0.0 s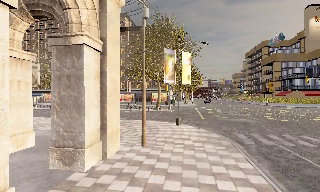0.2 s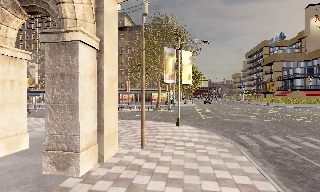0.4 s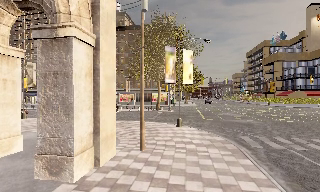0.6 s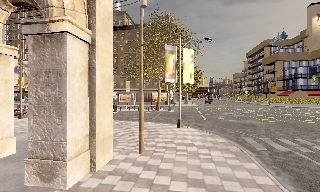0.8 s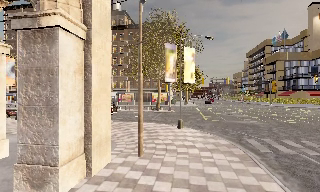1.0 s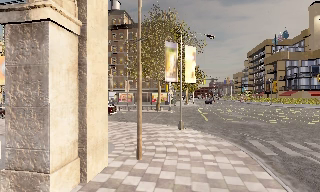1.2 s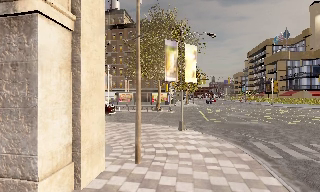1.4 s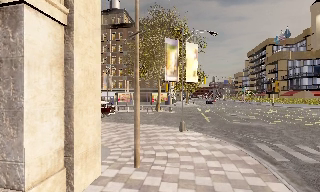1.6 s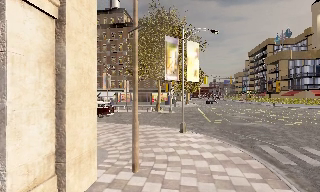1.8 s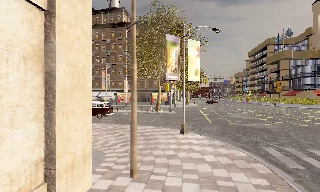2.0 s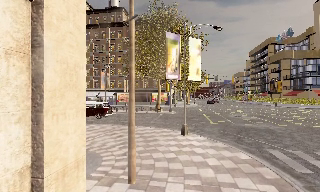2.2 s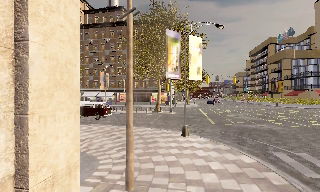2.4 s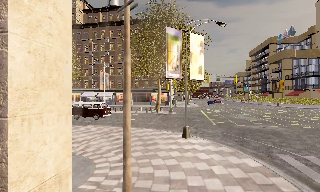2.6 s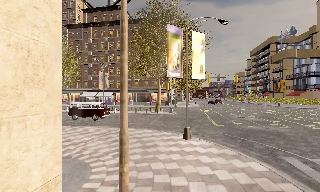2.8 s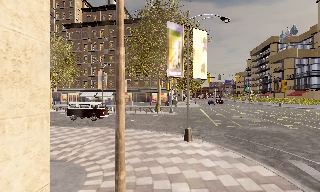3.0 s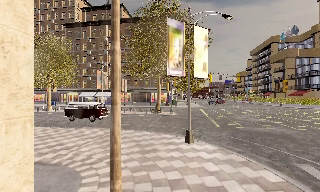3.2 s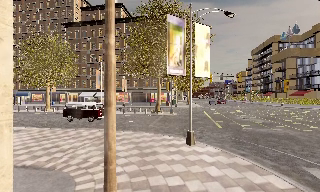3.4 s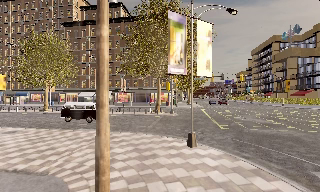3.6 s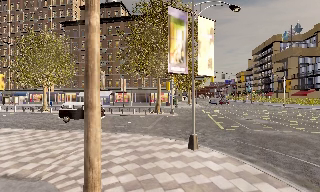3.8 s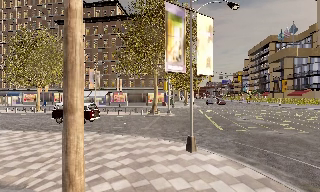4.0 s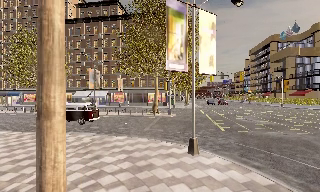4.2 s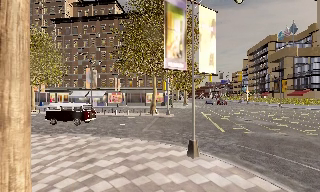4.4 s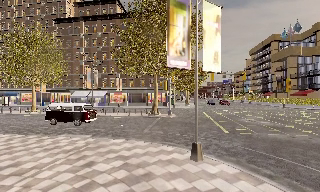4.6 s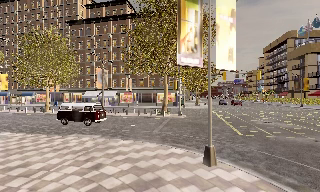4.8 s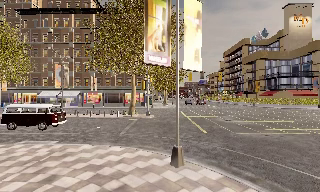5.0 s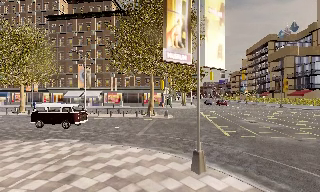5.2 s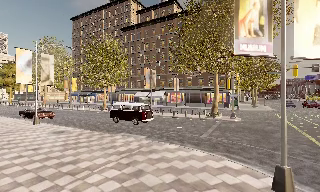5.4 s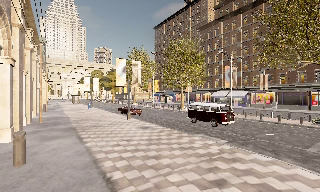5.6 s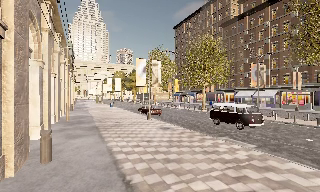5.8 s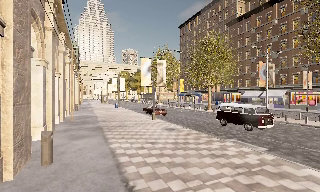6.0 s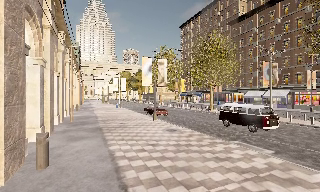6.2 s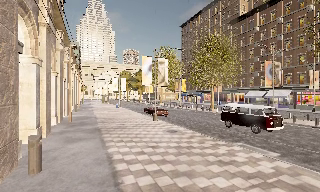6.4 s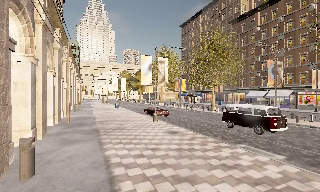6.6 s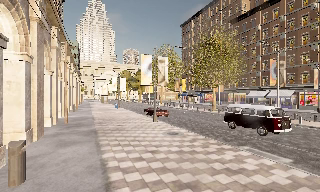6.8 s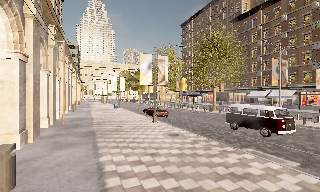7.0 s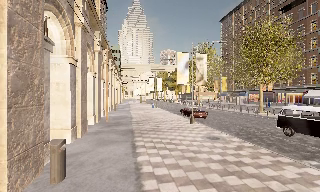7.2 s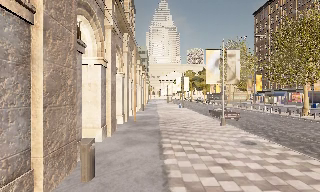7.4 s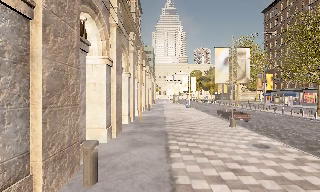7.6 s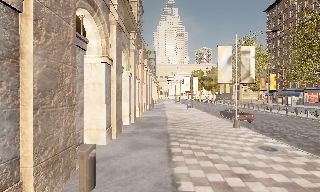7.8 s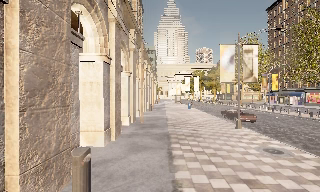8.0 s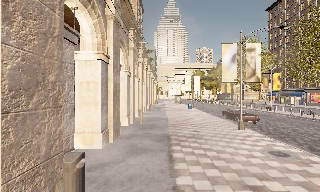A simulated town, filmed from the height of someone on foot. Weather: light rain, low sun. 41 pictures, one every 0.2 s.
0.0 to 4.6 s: The camera travels forward, about 8 m, so what stands in front looms larger.
4.6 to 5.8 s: The scene slides to the right, as the camera pans about 55 degrees to its left. It travels forward, about 2 m.
5.8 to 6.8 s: The camera travels forward, about 1.5 m, so what stands in front looms larger.
6.8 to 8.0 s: The scene slides to the right, as the camera pans about 25 degrees to its left. It travels forward, about 2 m, so what stands in front looms larger.
The film runs forward here.
